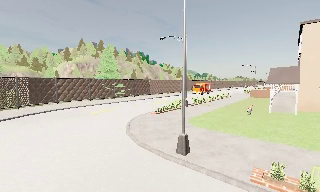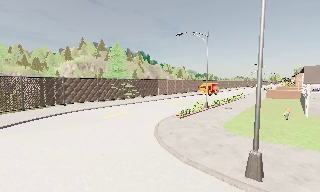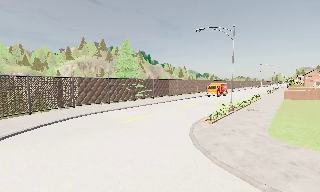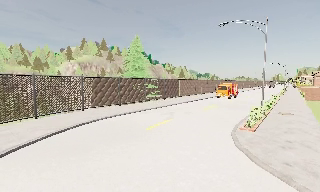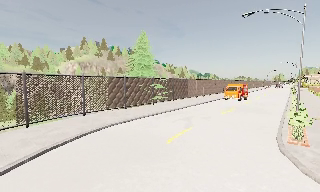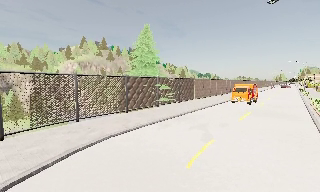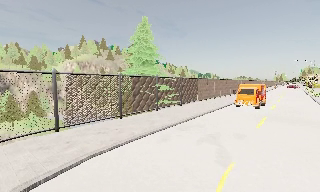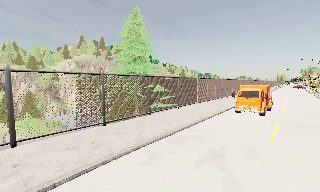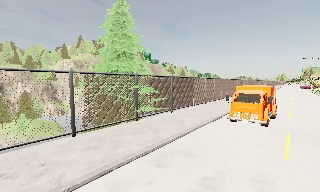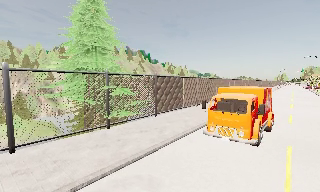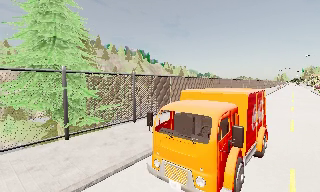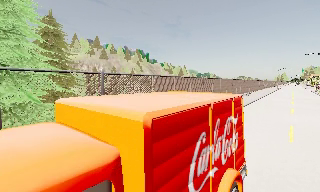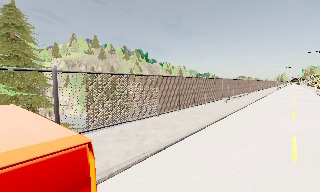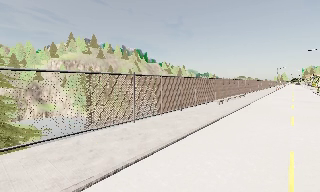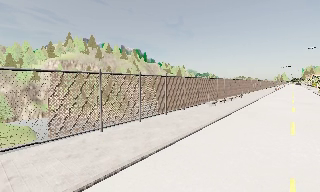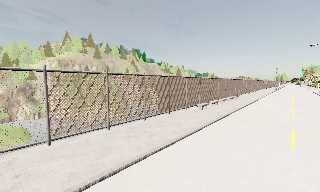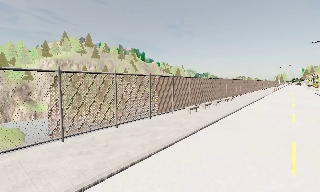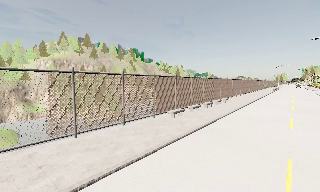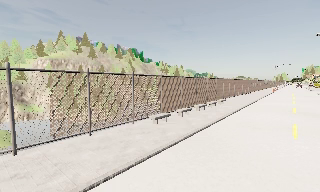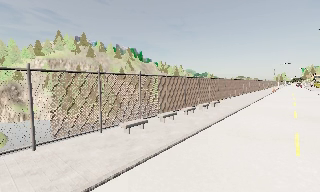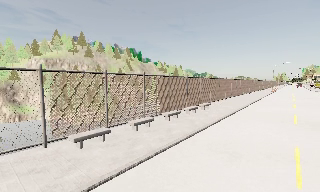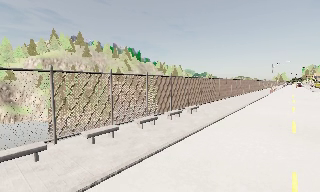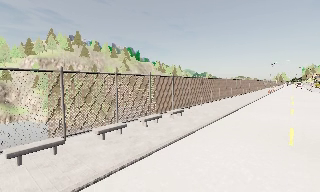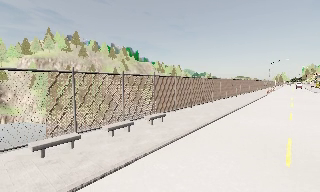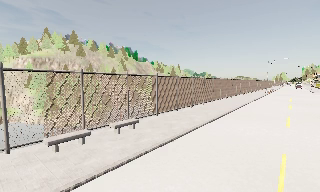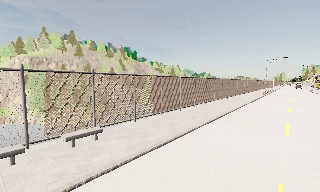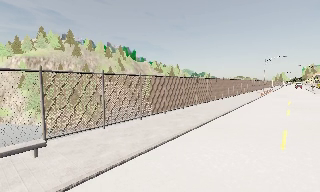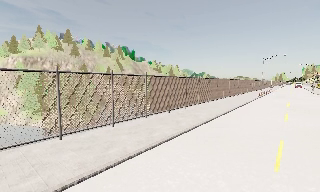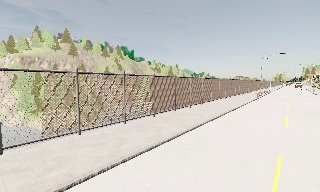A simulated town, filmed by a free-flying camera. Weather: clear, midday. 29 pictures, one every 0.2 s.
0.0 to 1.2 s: The camera travels forward and to its left, about 13 m, so what stands in front looms larger.
1.2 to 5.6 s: The camera travels forward and to its right, about 50 m, so what stands in front looms larger.
The film runs forward here.
